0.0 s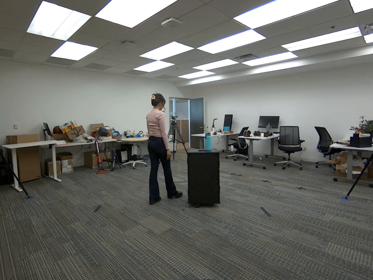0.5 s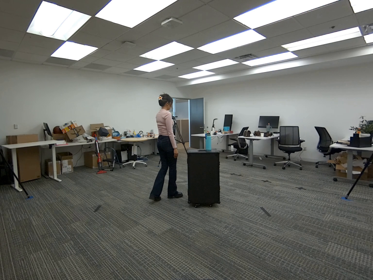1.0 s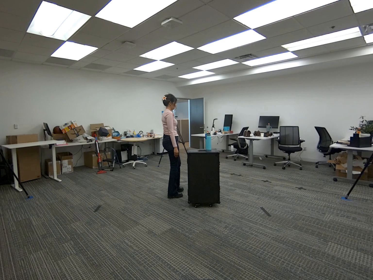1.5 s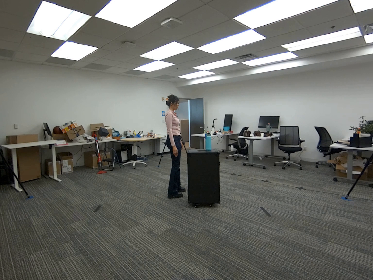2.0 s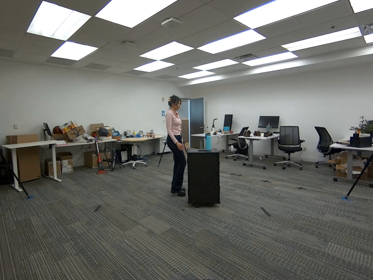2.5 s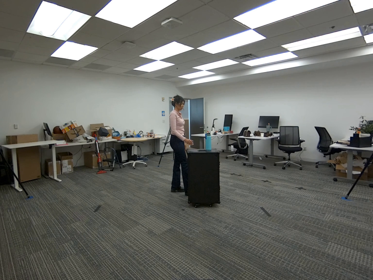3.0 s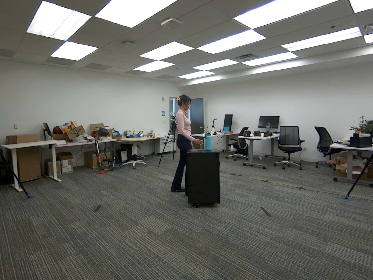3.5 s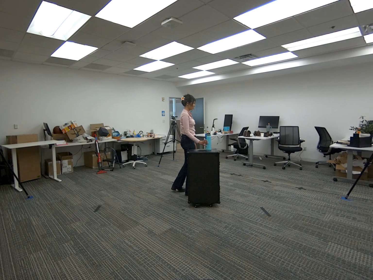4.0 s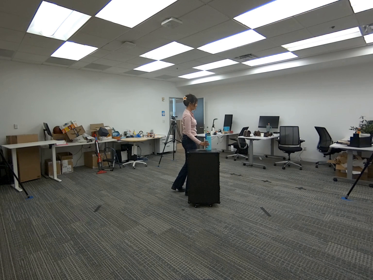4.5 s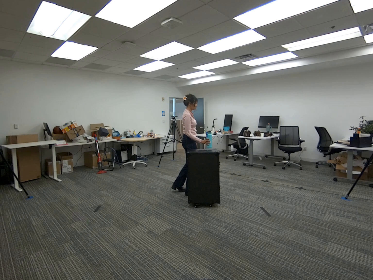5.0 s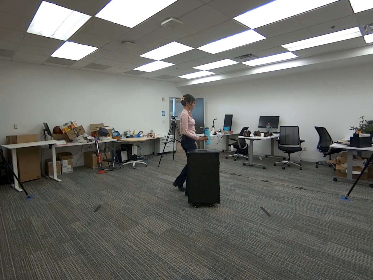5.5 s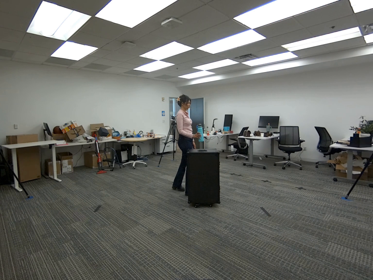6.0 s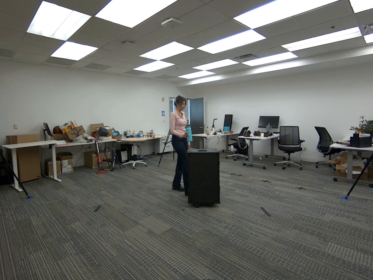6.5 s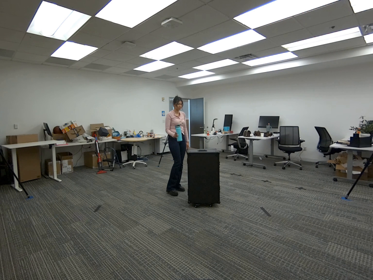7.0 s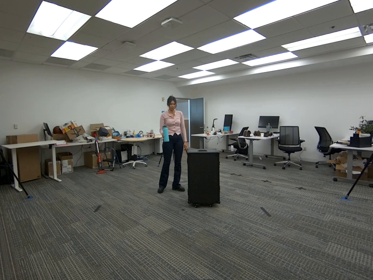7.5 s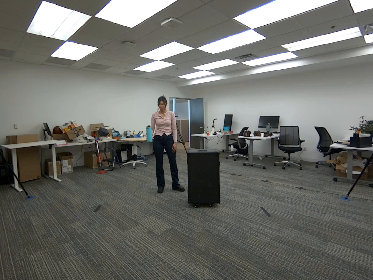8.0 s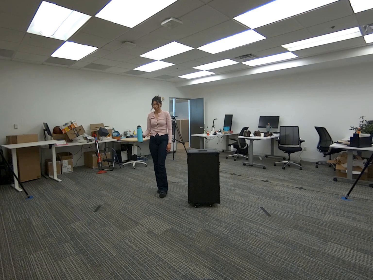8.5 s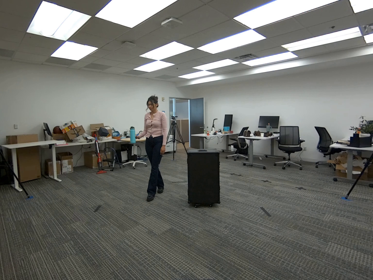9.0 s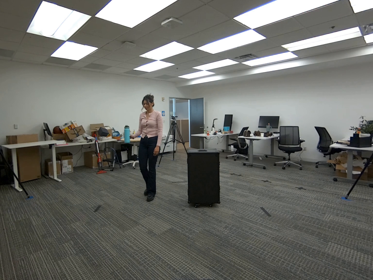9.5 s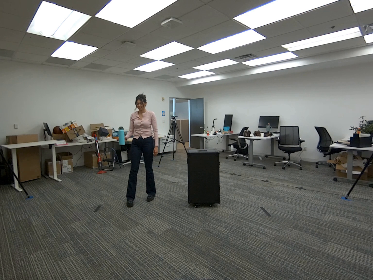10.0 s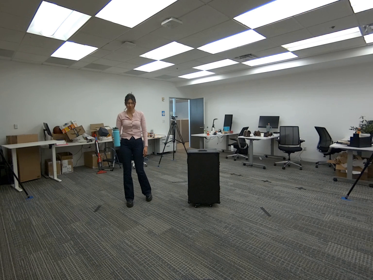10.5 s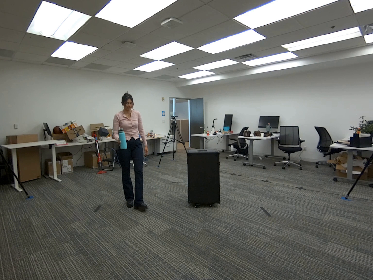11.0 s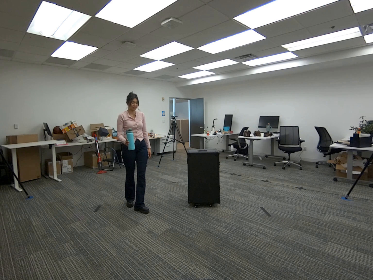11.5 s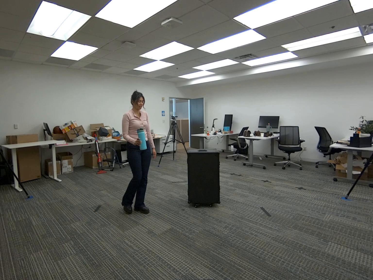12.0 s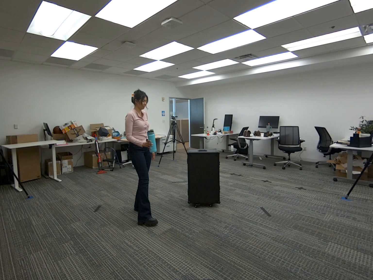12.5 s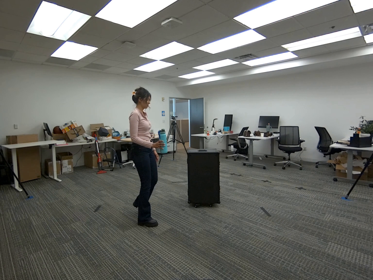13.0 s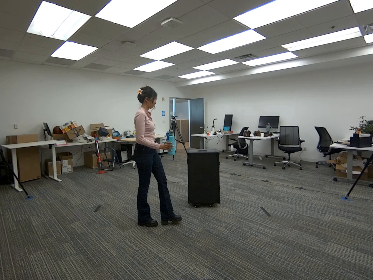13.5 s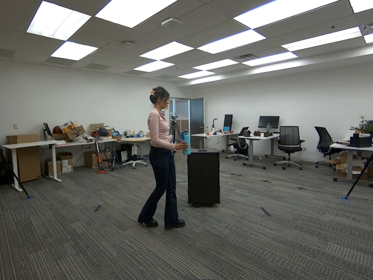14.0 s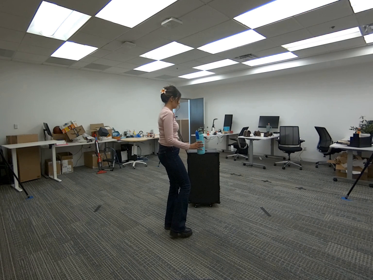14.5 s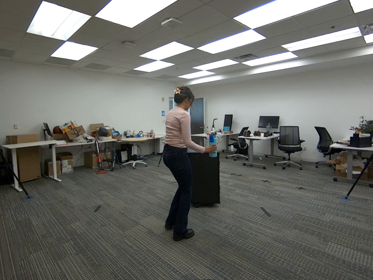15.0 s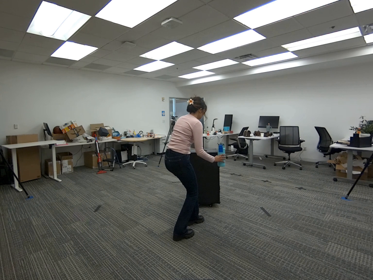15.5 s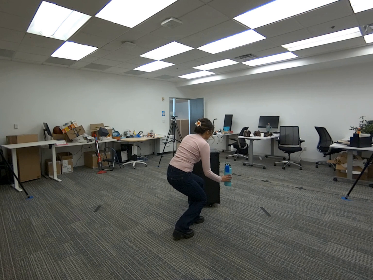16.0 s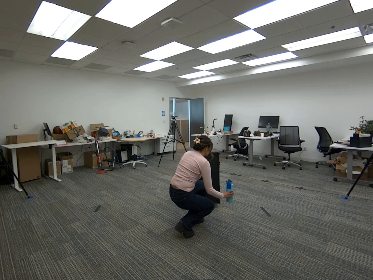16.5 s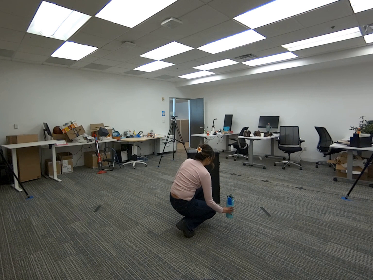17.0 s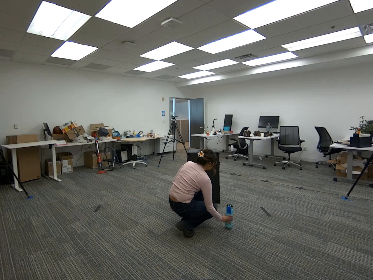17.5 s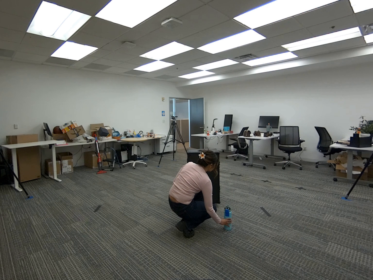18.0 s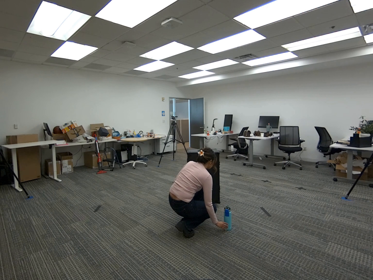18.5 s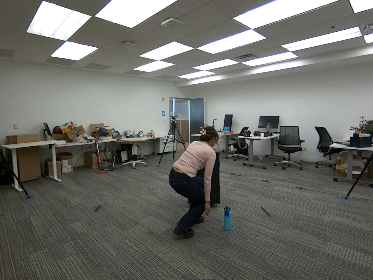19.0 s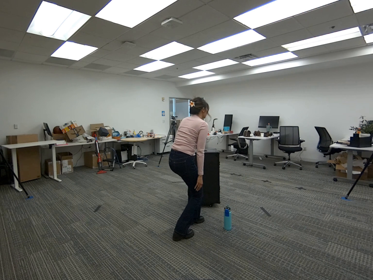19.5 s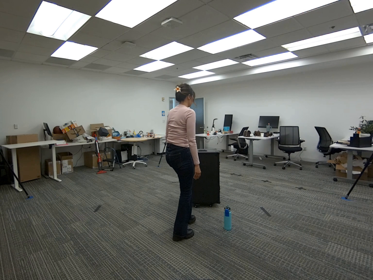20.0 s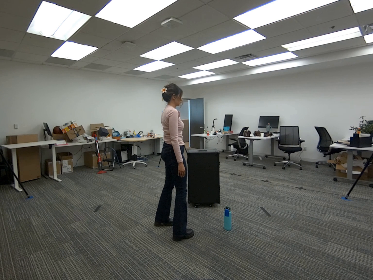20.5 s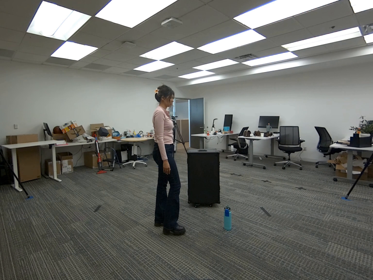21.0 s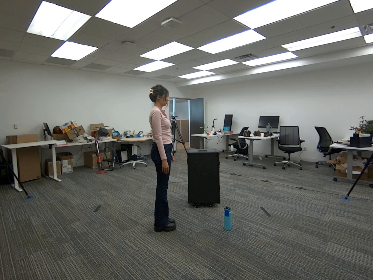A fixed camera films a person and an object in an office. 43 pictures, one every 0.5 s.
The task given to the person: Walk to the cyan water bottle on the G1 box. Pick up the bottle with your right hand, and place it on the ground.
